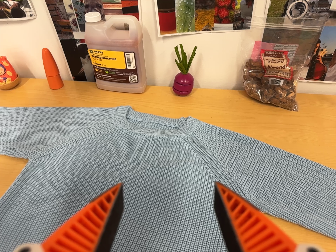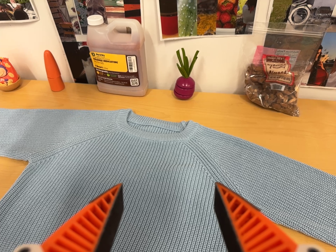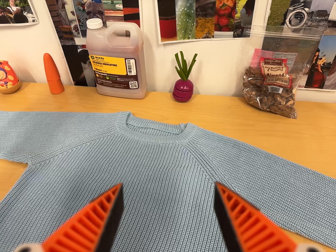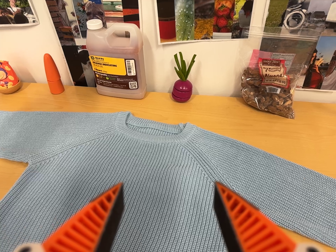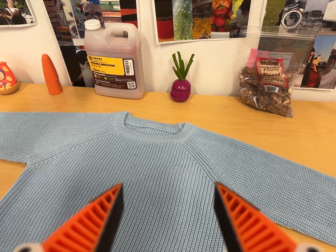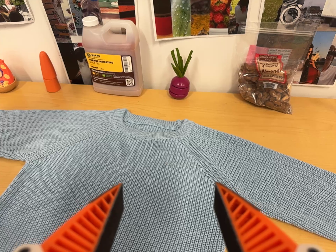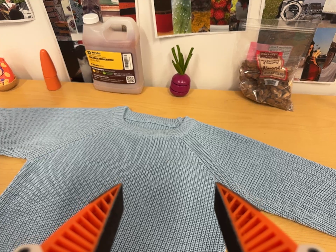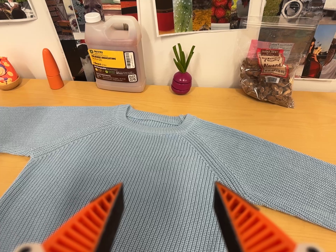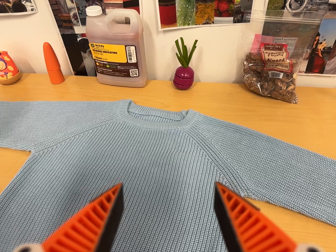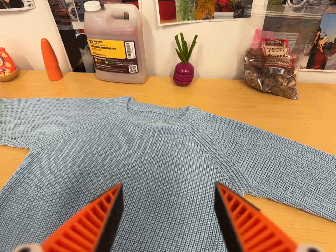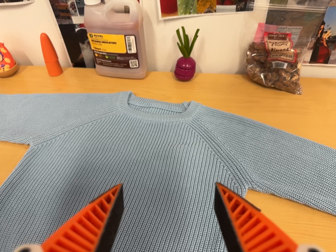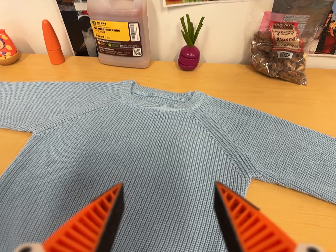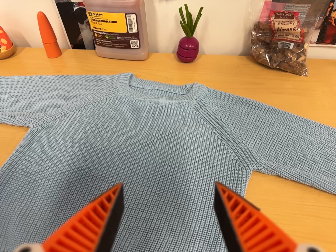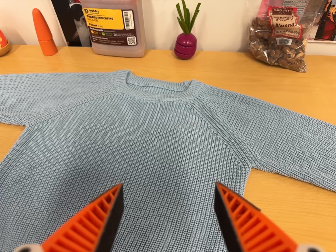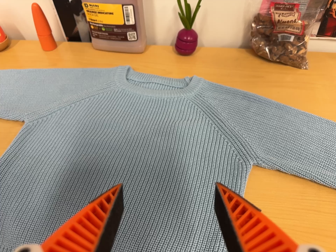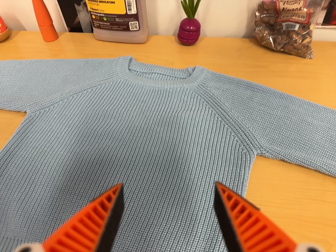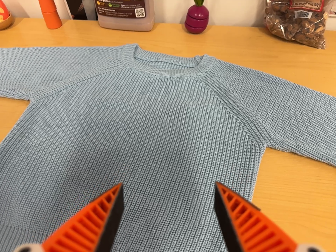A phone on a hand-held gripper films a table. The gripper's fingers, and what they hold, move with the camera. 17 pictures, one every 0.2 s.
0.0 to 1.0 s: The camera keeps its place and its aim.
1.0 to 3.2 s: The camera travels forward, about 7 cm, so what stands in front looms larger. Its aim tips toward the bottom of its view by about 10 degrees, and the scene shifts upward.
The film runs forward here.
